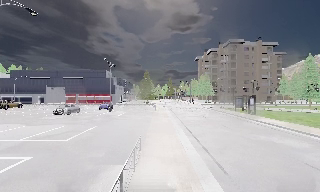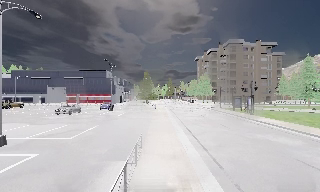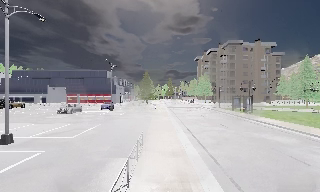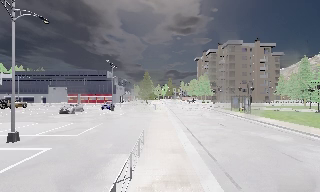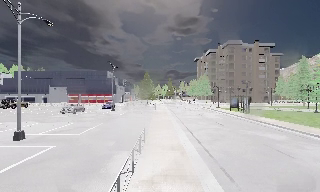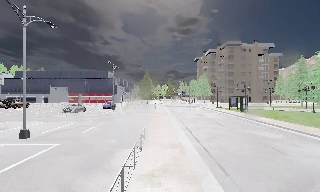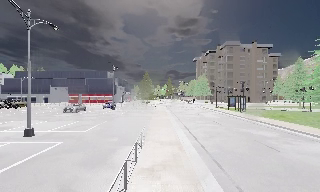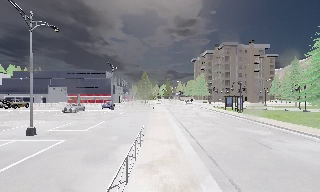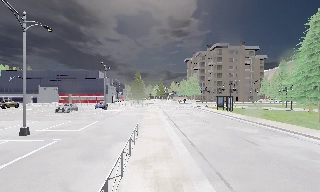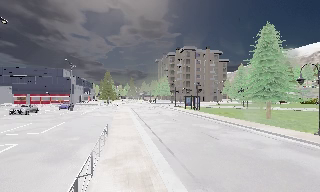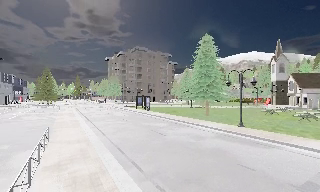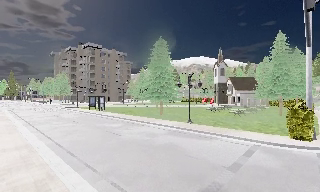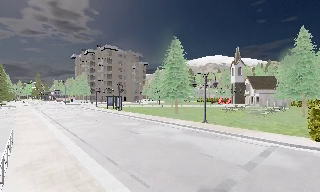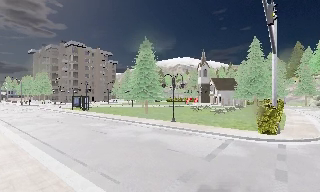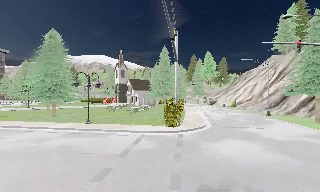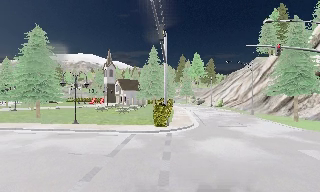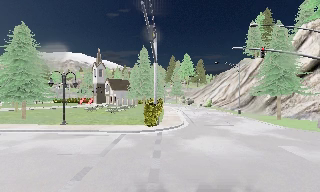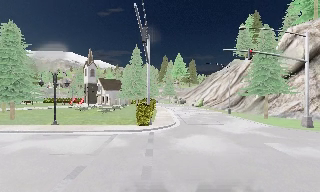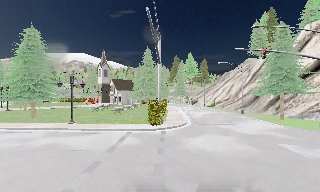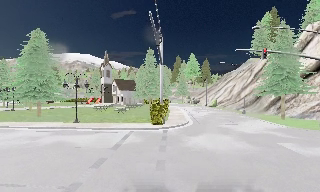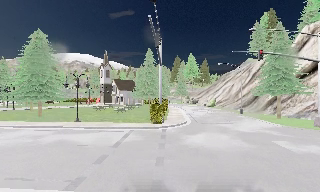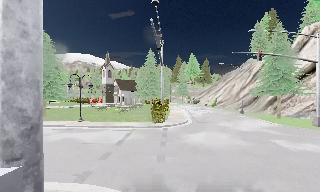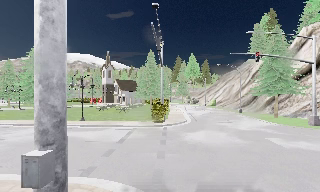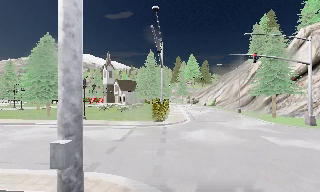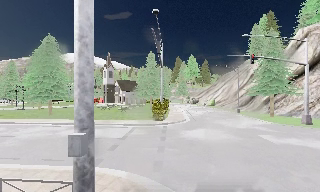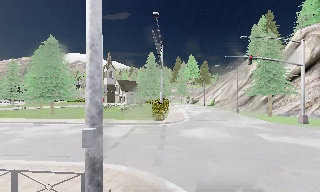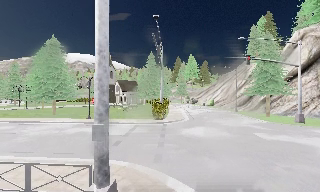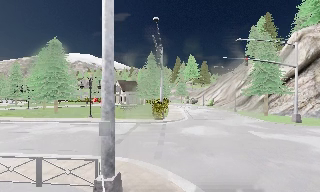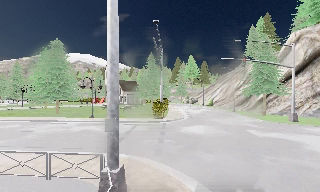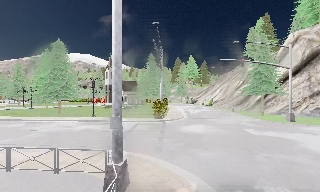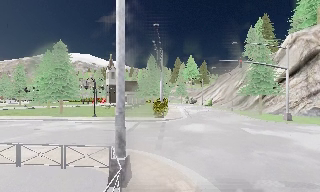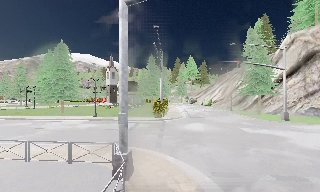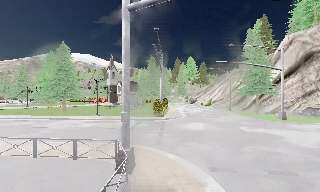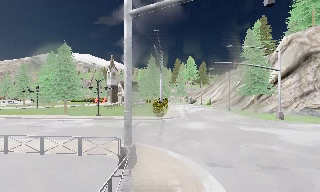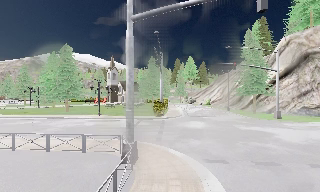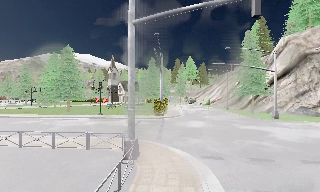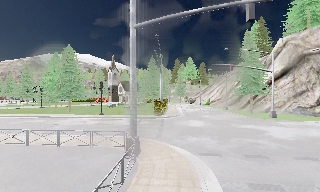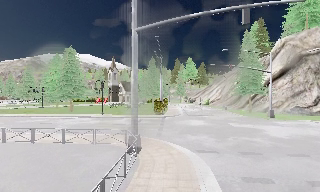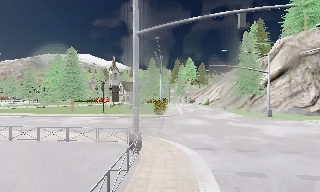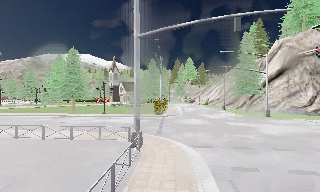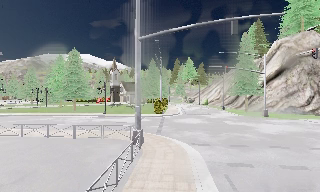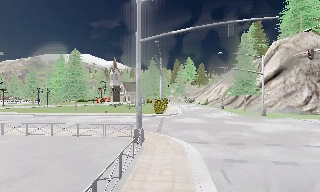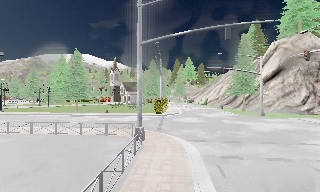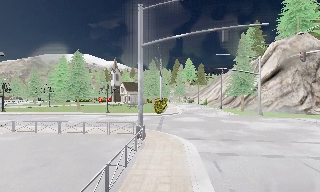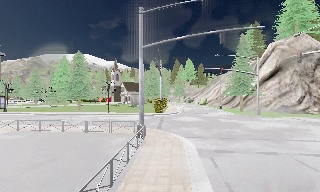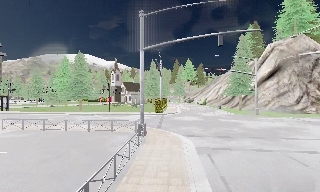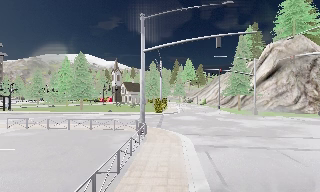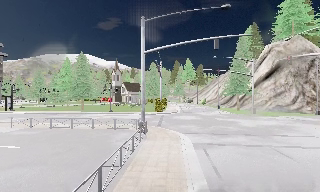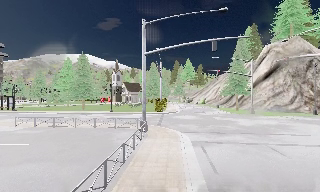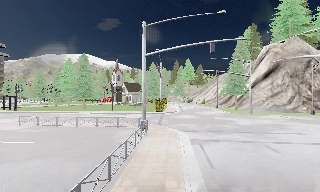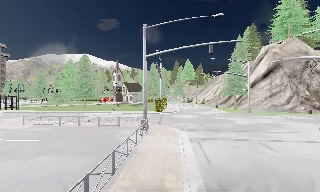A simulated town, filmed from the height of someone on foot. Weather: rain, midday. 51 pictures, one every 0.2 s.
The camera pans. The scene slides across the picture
to the left.
The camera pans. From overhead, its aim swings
clockwise.
0.0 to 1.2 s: The camera travels backward, about 2.5 m, so what stands in front gets smaller.
1.2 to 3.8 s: The scene slides to the left, as the camera pans about 85 degrees to its right. It travels backward, about 4 m.
3.8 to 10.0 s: The camera travels backward, about 12 m, so what stands in front gets smaller.
The film runs backward here.
